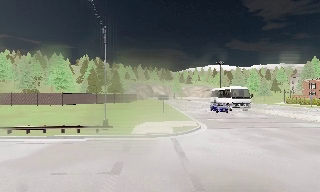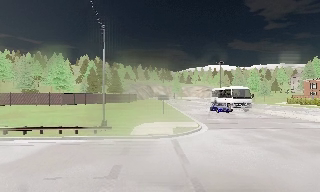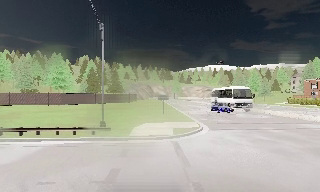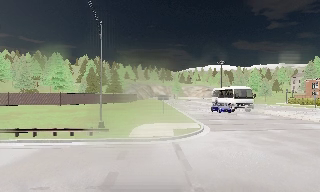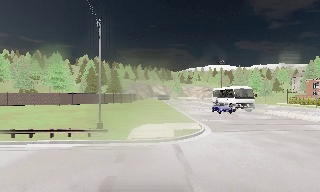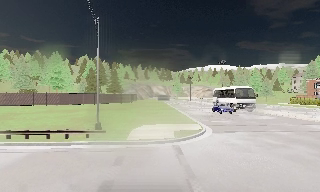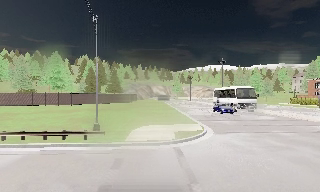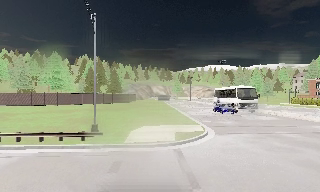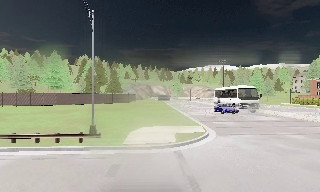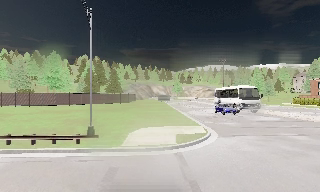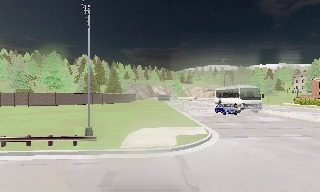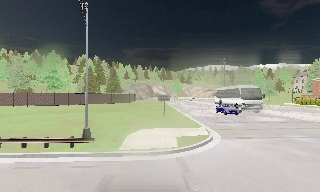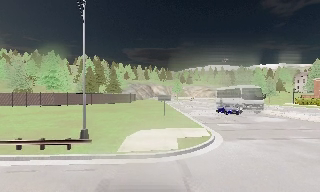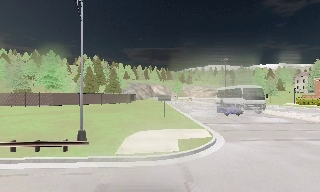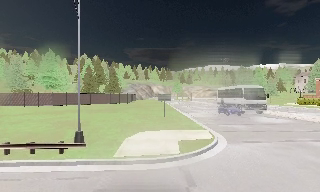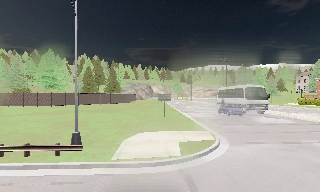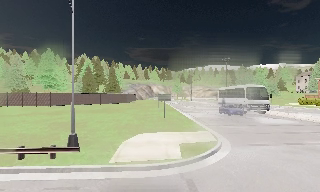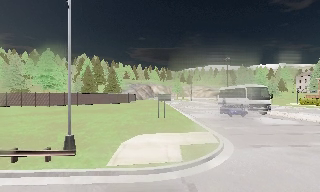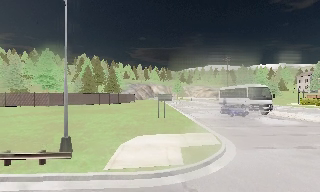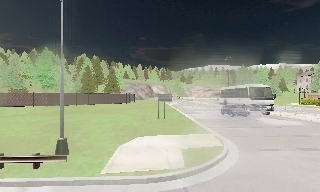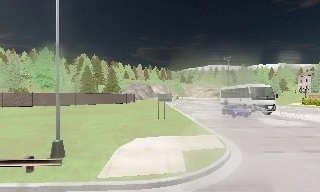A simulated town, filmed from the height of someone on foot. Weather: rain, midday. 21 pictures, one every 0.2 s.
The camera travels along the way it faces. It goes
forward.
0.0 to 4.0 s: The camera travels forward, about 5 m, so what stands in front looms larger.
The film runs forward here.
